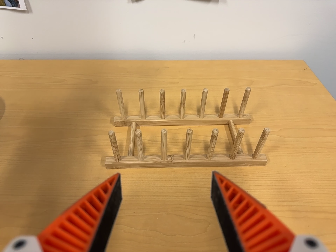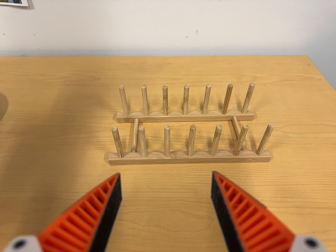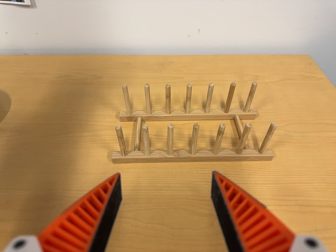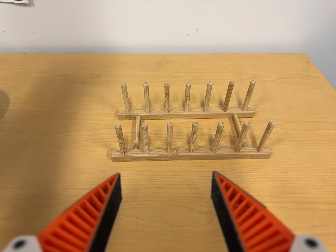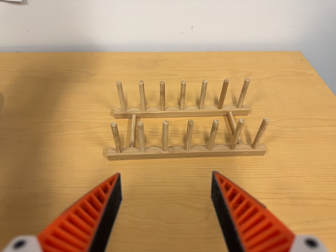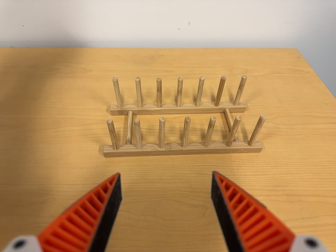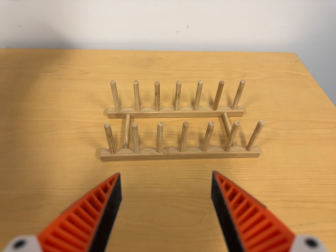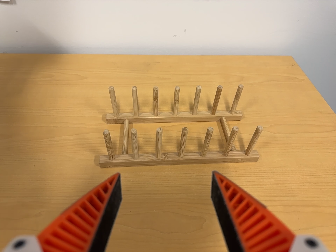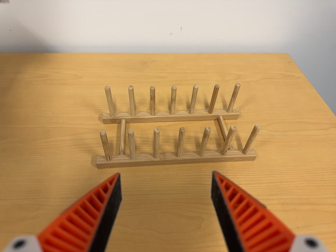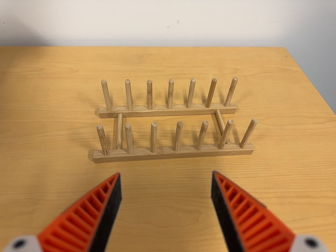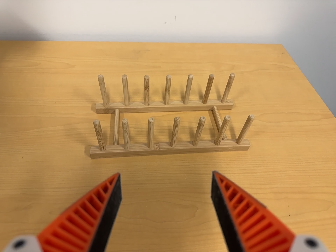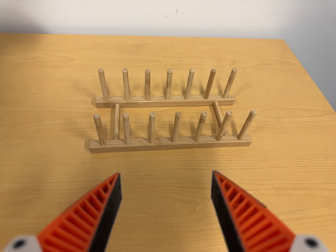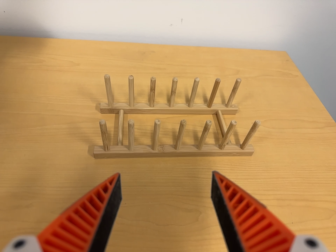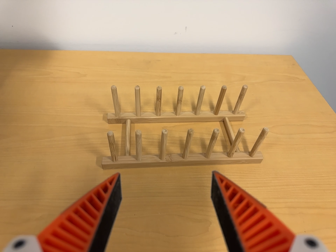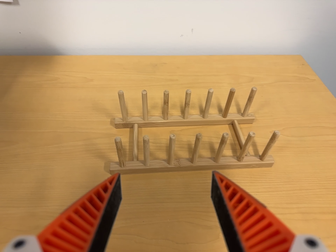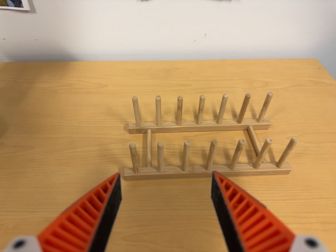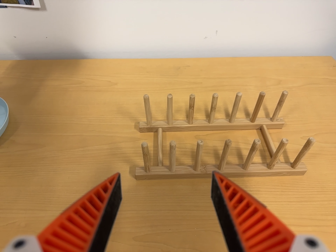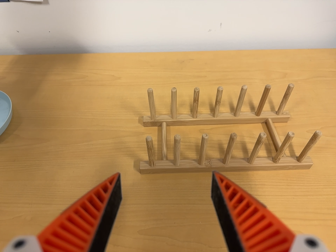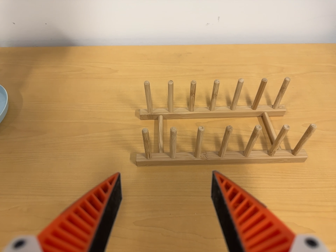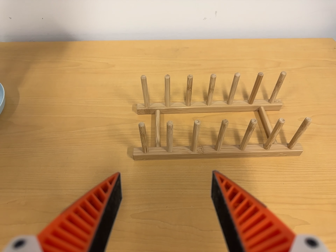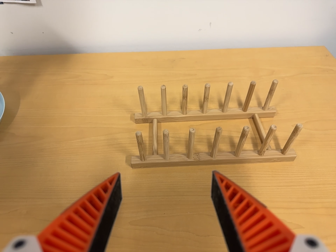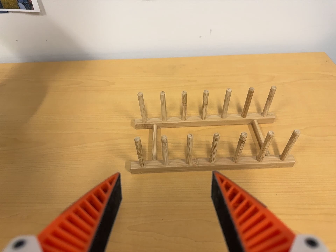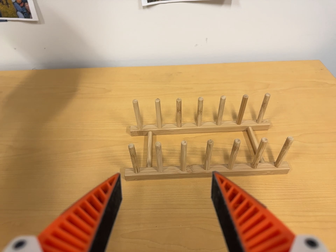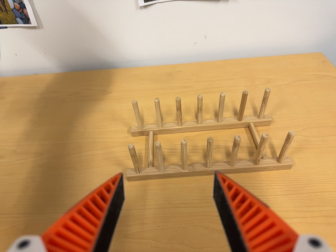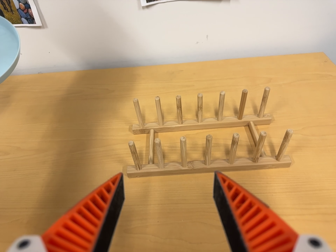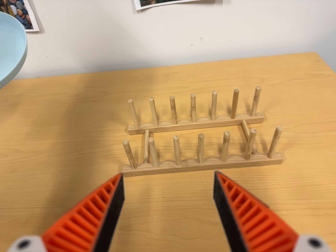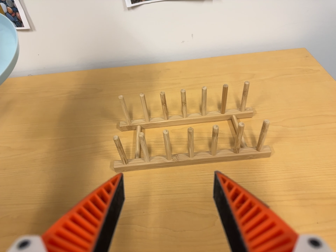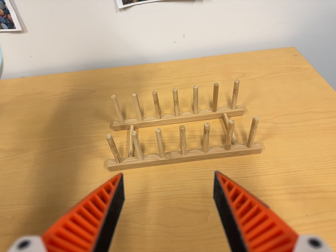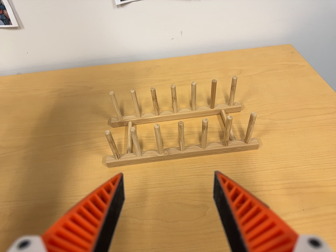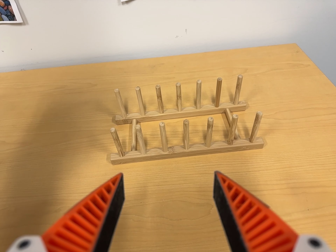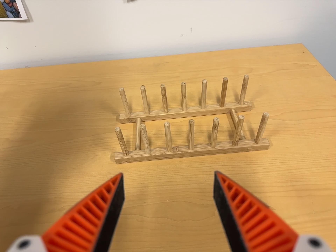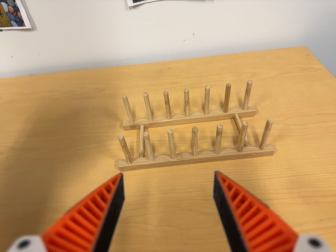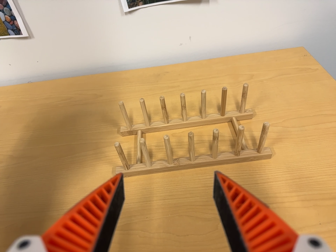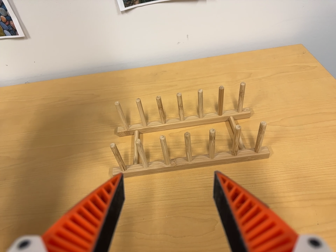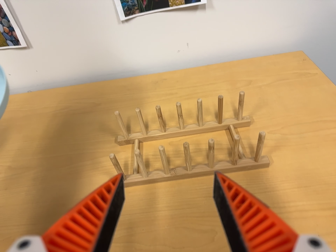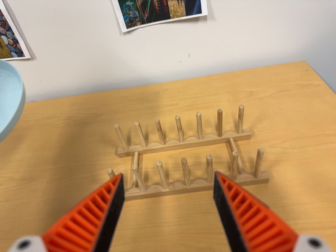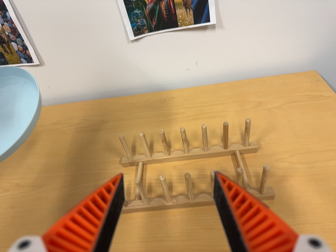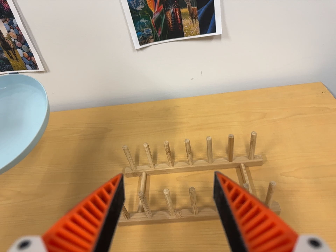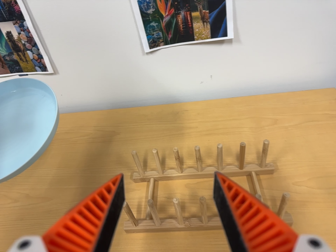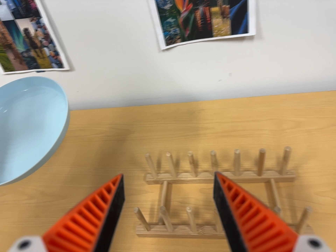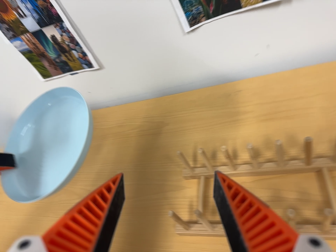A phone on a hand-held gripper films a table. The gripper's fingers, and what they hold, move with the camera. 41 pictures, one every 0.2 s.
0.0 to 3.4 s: The camera travels to its left, about 6 cm, so close, fixed things drift to the right.
3.4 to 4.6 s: The camera travels to its right, about 5 cm, so close, fixed things drift to the left.
4.6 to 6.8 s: The camera travels to its right, about 5 cm, so close, fixed things drift to the left.
6.8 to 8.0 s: The camera pans to its left by about 20 degrees. It travels toward the top of its view and forward, about 14 cm.
The film runs forward here.
